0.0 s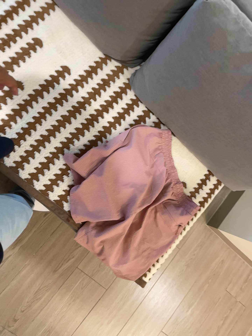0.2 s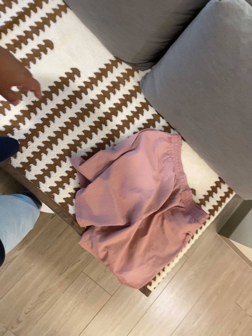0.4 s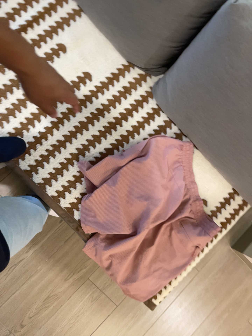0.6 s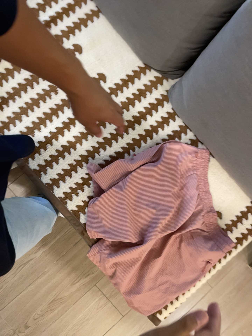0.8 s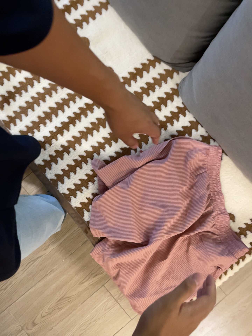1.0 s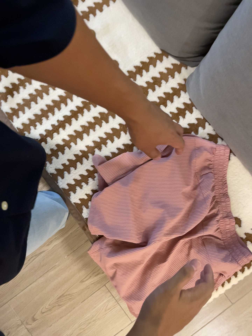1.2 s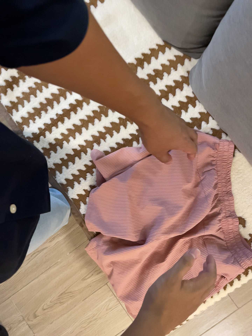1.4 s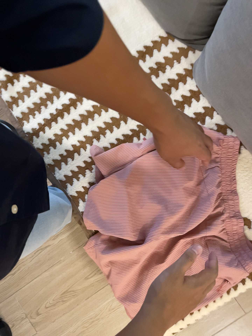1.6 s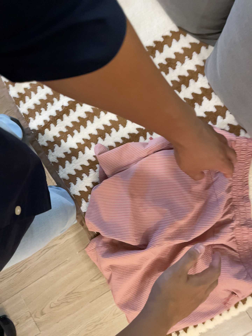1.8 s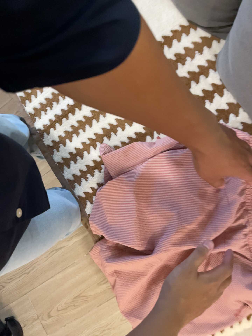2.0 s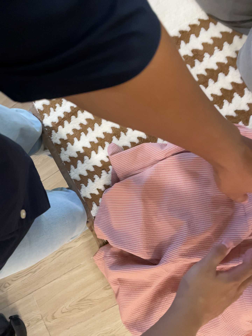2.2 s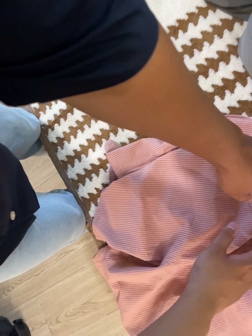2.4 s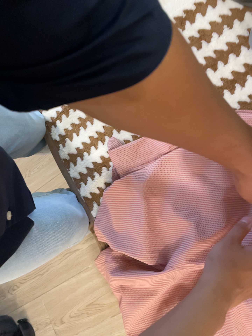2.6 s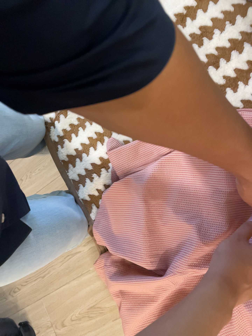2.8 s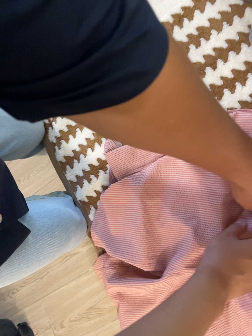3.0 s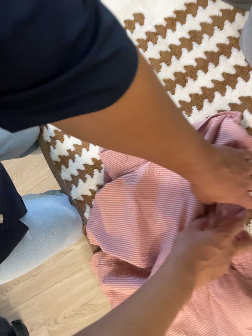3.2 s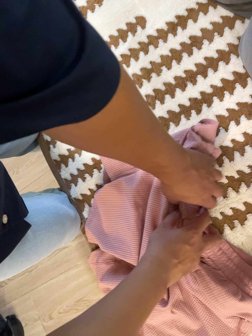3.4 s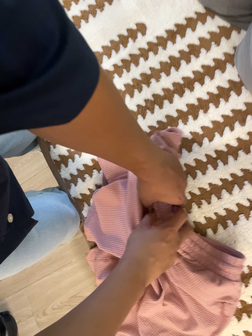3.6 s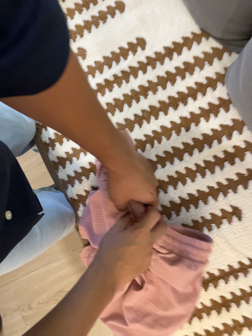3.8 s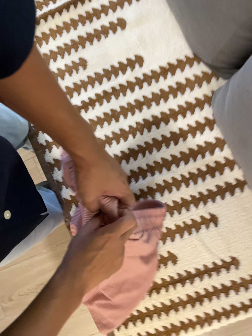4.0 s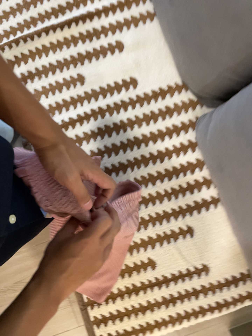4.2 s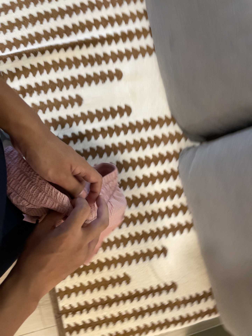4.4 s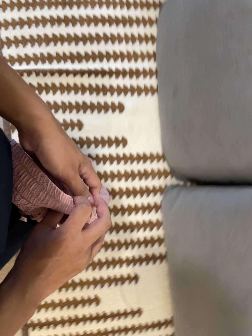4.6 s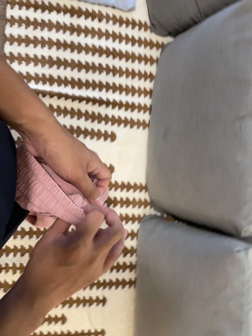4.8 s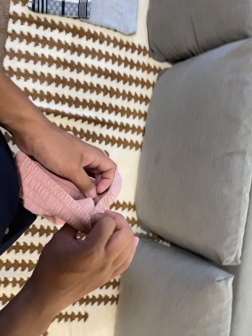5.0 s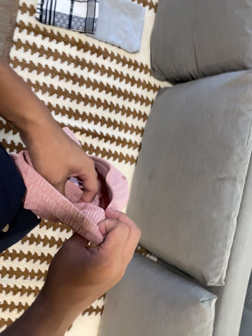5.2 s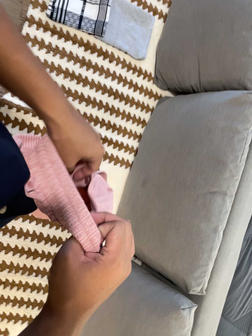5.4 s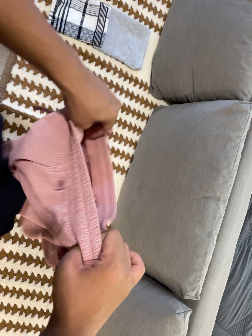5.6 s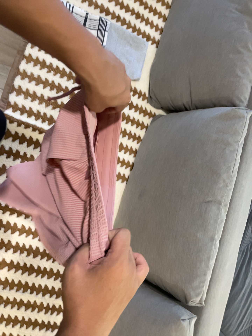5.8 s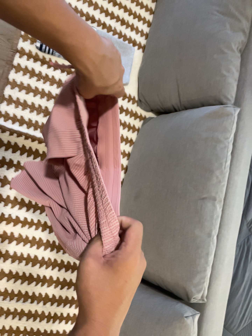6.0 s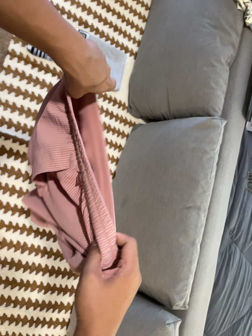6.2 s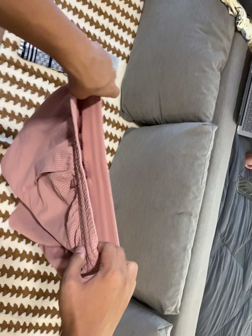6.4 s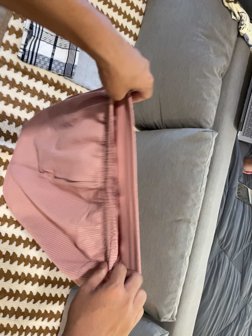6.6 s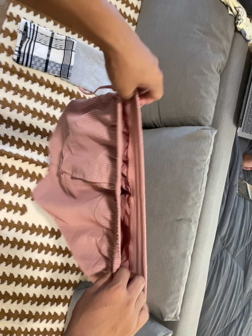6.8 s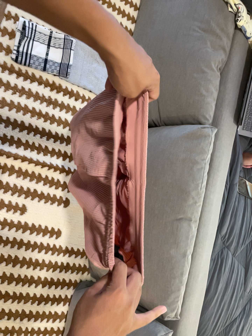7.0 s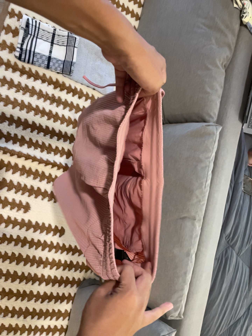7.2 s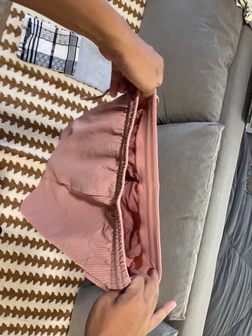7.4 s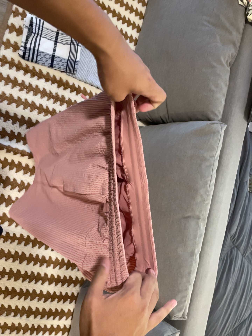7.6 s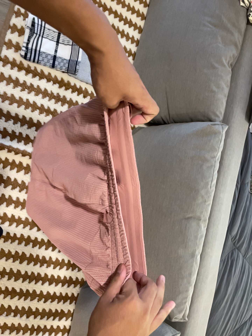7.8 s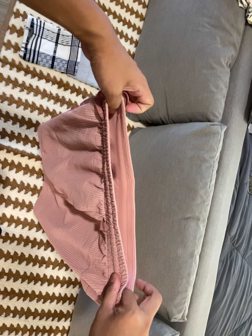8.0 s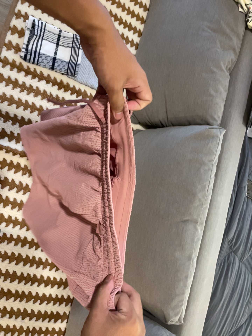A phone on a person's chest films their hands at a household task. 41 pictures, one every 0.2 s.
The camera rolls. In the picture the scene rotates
clockwise.
0.0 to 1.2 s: The camera pans to its left by about 20 degrees. It travels to its right and forward, about 26 cm. It rolls about its line of sight by about 10 degrees, and the scene rotates clockwise.
1.2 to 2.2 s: The camera pans to its left by about 15 degrees. It travels forward and to its right, about 20 cm, so what stands in front looms larger.
2.2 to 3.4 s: The camera shifts only a little, or ends up much as it began.
3.4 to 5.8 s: The camera pans to its right by about 45 degrees. It travels toward the top of its view, backward and to its left, about 70 cm, so close, fixed things drift downward. It rolls about its line of sight by about 45 degrees, and the scene rotates clockwise.
5.8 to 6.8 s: The camera travels toward the top of its view, about 9 cm, so close, fixed things drift downward.
6.8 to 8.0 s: The camera shifts only a little, or ends up much as it began.
The film runs forward here.
